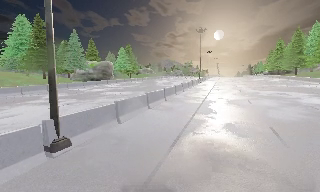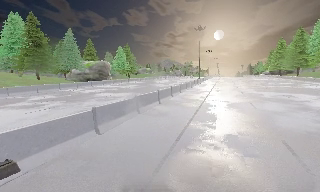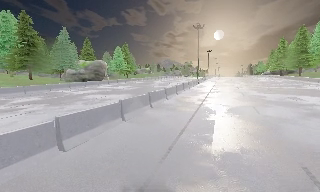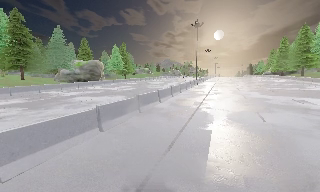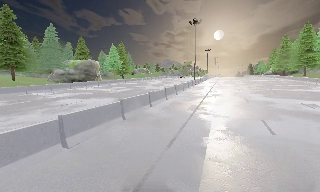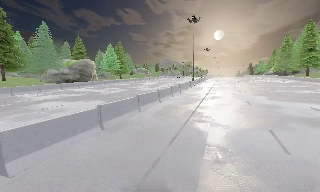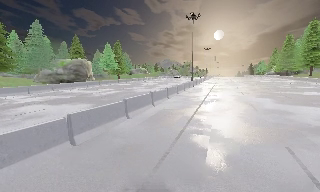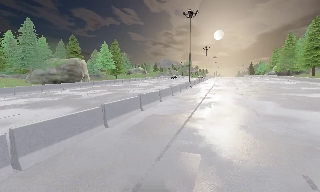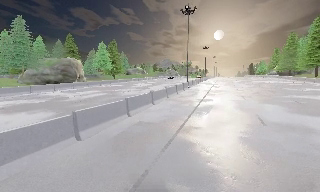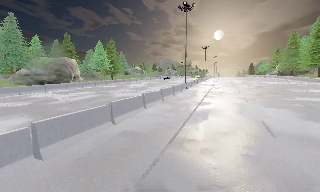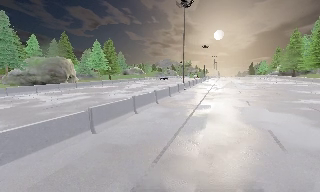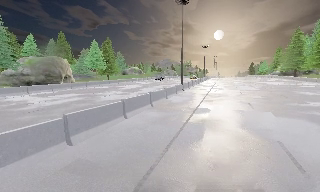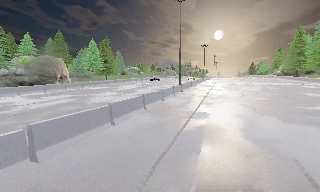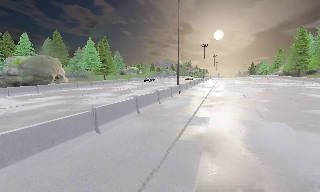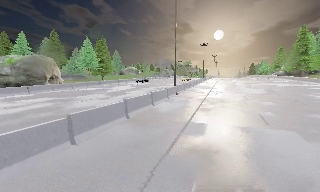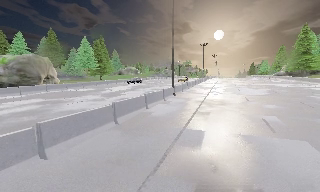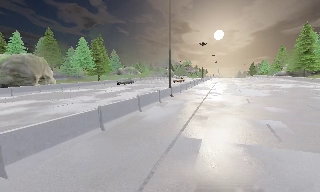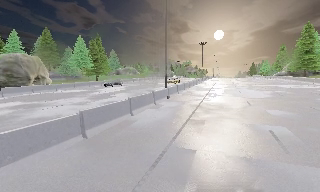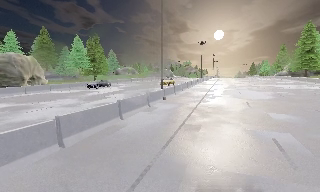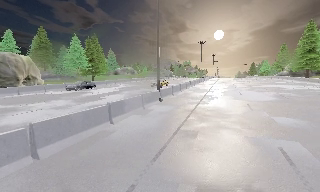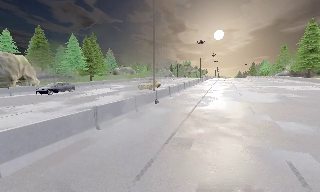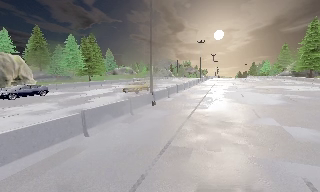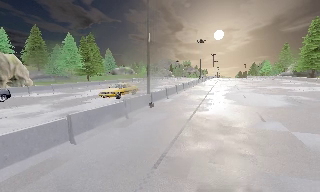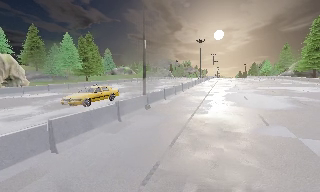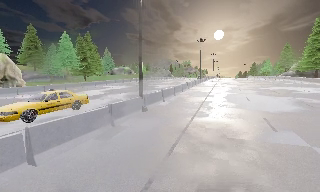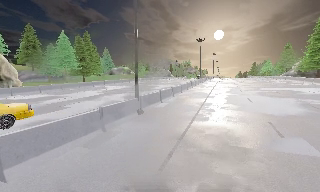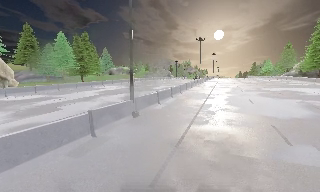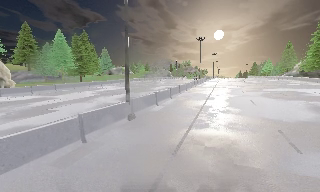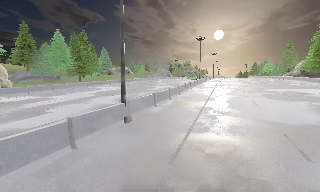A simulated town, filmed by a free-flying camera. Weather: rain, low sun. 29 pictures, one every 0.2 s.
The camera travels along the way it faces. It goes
forward.
0.0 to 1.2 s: The camera travels forward, about 9 m, so what stands in front looms larger.
1.2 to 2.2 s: The camera travels forward and to its right, about 7 m, so what stands in front looms larger.
2.2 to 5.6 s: The camera travels forward, about 14 m, so what stands in front looms larger. It loses speed.
The film runs forward here.
